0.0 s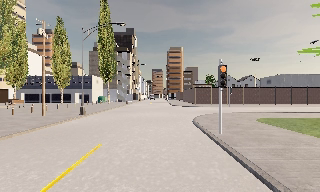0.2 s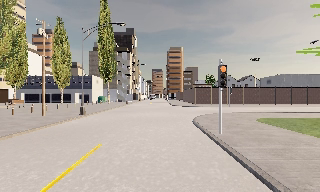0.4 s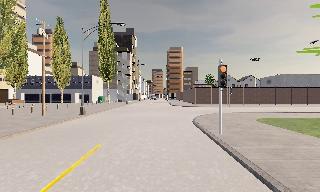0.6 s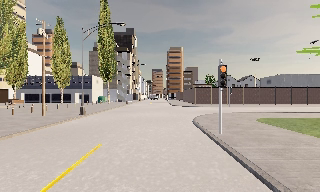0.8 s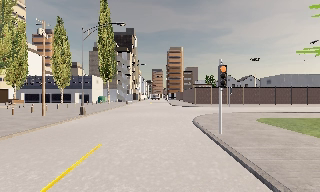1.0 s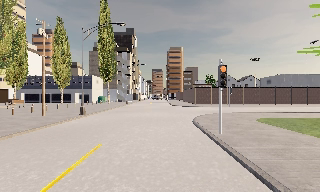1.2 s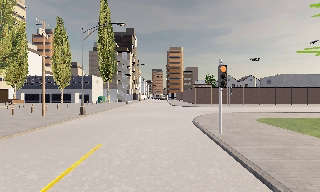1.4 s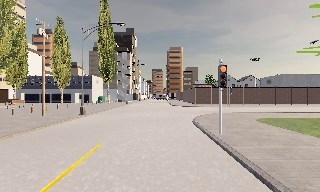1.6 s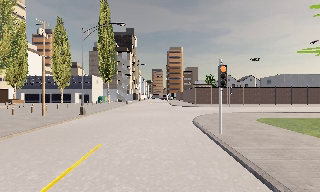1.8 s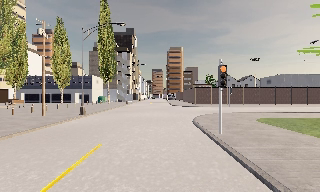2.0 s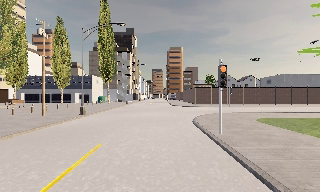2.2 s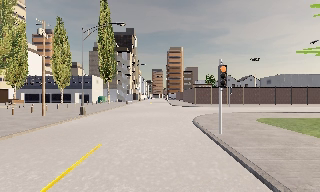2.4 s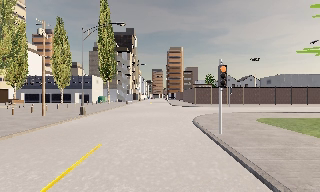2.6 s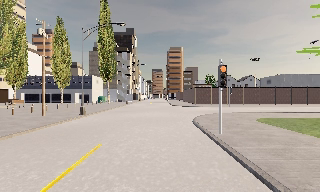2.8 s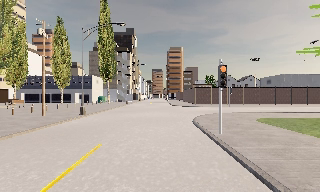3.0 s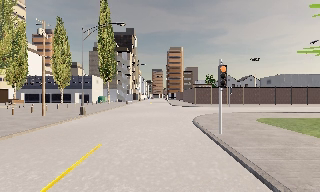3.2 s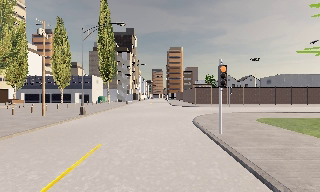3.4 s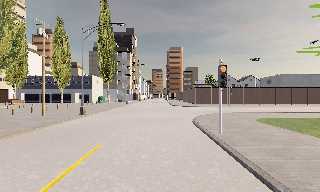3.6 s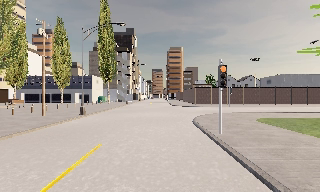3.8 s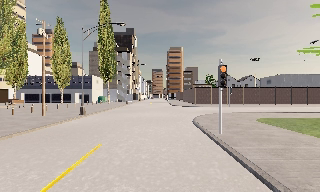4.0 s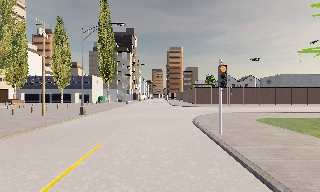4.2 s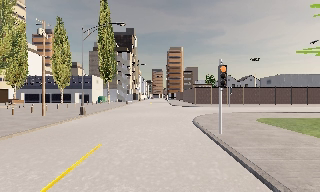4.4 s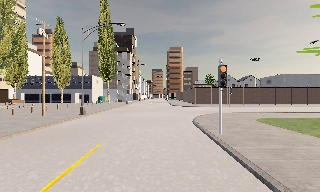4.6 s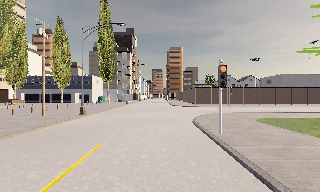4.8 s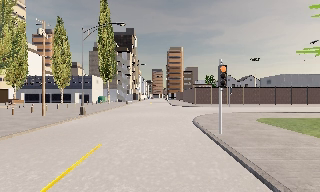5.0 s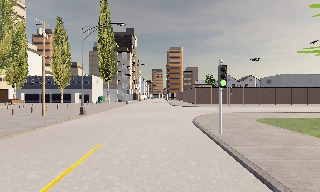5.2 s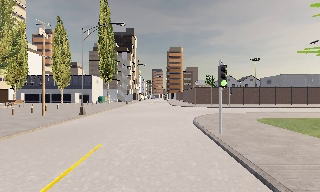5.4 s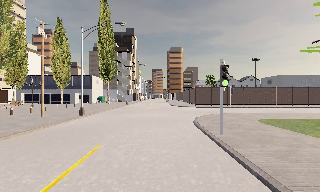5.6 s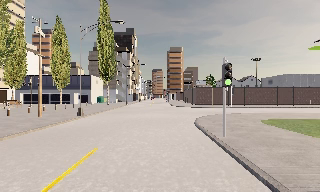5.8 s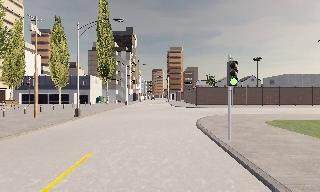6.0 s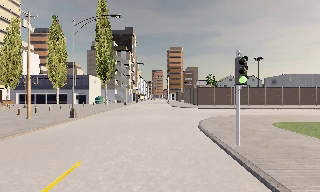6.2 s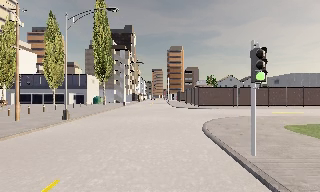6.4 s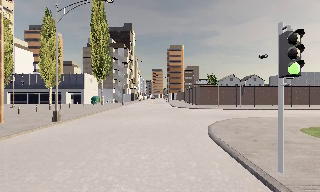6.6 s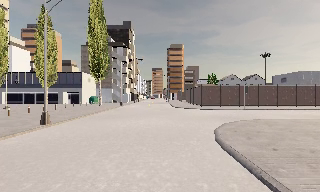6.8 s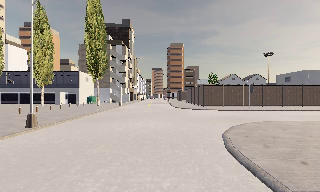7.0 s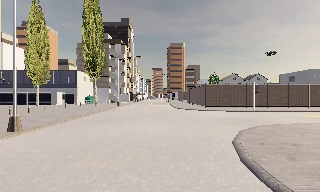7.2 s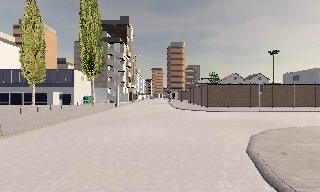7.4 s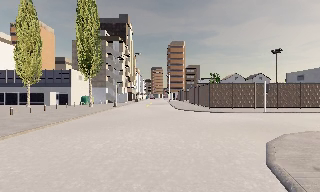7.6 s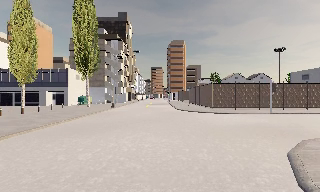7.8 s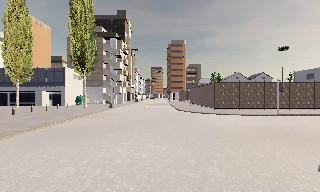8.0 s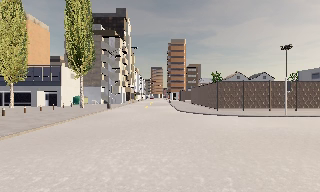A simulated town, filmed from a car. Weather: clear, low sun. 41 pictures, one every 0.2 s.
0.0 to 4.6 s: The camera keeps its place and its aim.
4.6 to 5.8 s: The camera travels forward, about 1 m, so what stands in front looms larger. It gains speed.
5.8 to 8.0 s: The camera travels forward, about 10 m, so what stands in front looms larger.
The film runs forward here.
